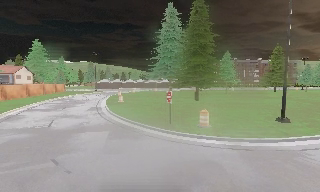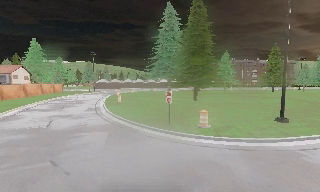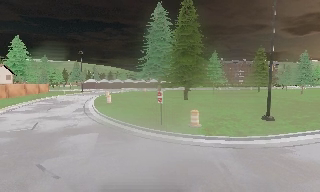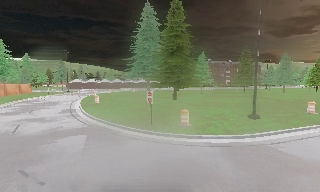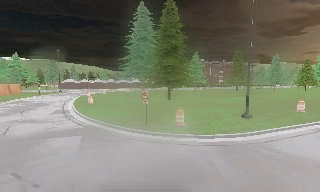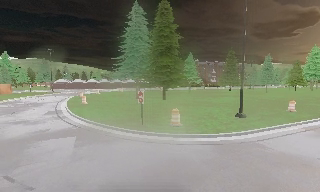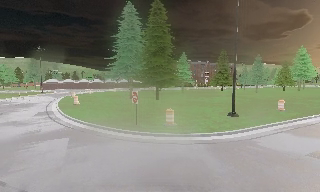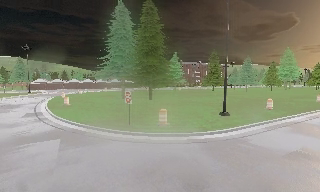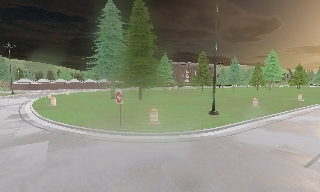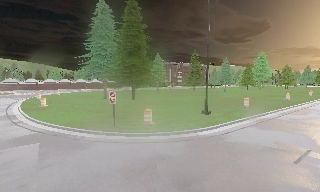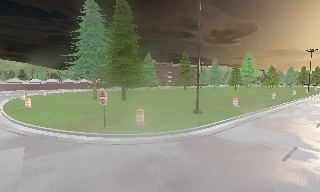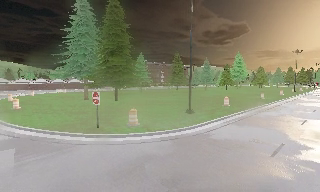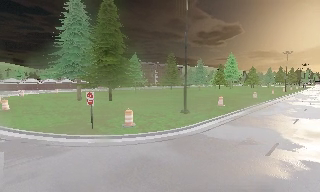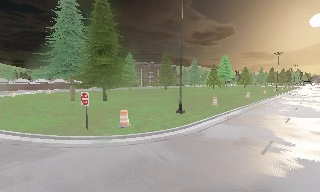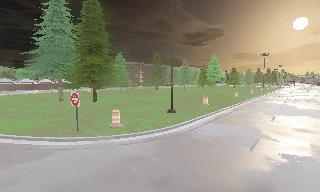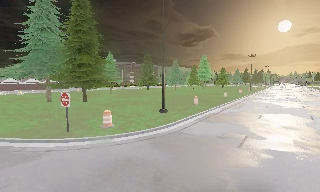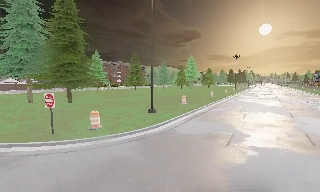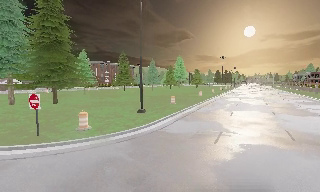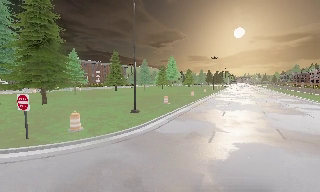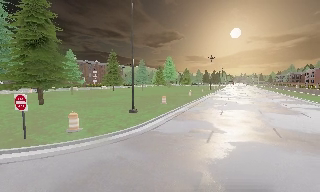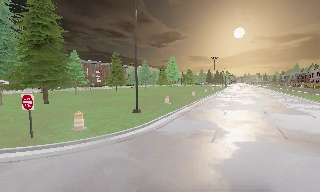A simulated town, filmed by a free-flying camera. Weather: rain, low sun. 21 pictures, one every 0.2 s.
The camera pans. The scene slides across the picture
to the left.
The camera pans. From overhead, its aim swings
clockwise.
0.0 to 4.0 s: The camera pans to its right, which is clockwise from overhead, by about 55 degrees. It travels to its left, about 2 m.
The film runs backward here.
